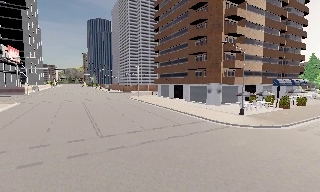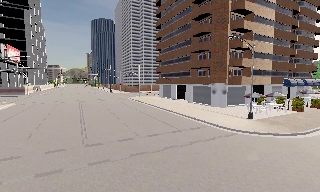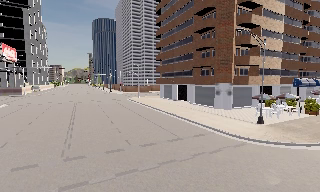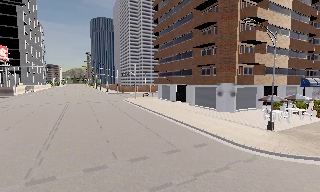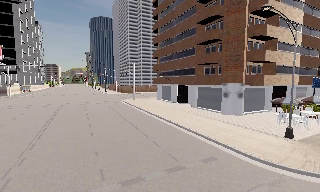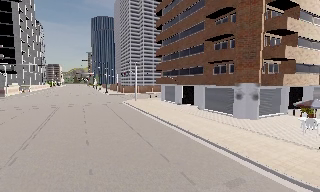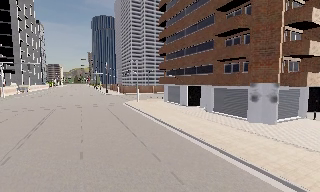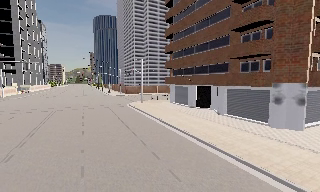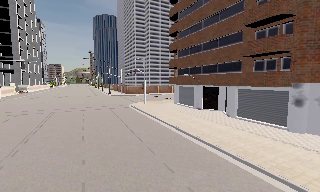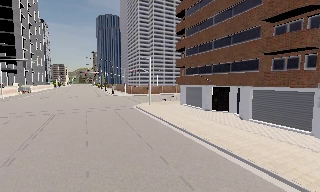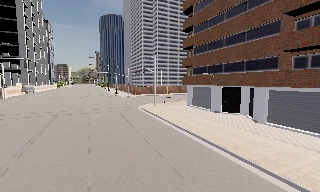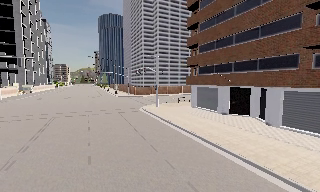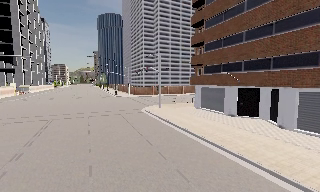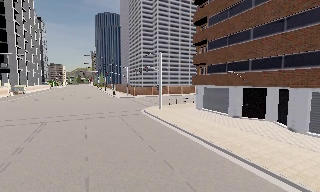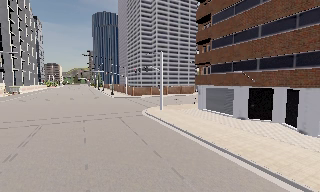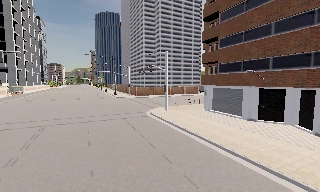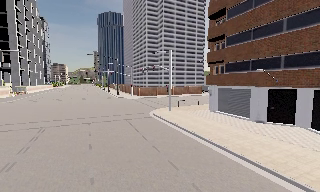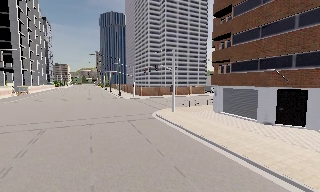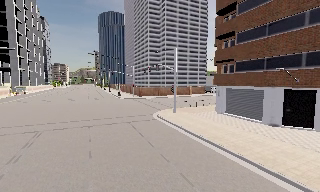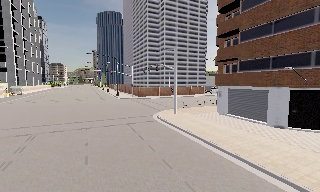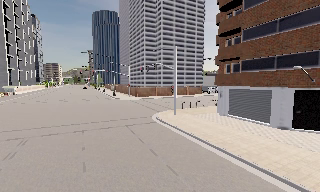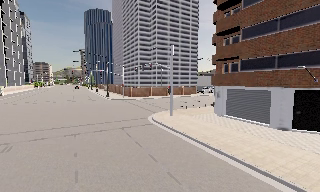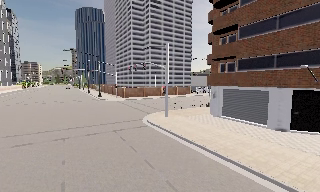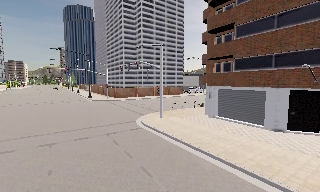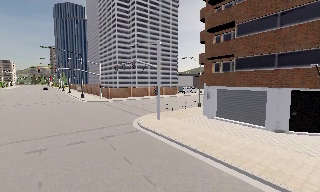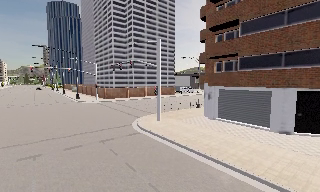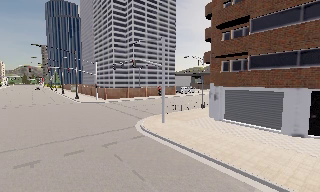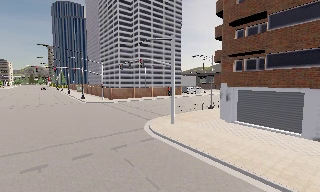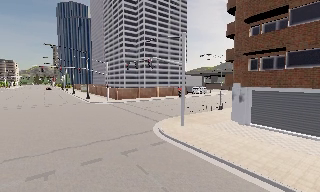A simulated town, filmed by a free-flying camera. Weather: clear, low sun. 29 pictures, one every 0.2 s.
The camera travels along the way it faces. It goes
forward.
0.0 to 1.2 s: The camera travels forward, about 11 m, so what stands in front looms larger.
1.2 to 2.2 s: The camera travels forward and to its left, about 7 m, so what stands in front looms larger.
2.2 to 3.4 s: The camera travels forward and to its left, about 4.5 m, so what stands in front looms larger. It loses speed.
3.4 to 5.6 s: The camera pans to its right, which is clockwise from overhead, by about 10 degrees. It travels forward and to its left, about 8 m, so what stands in front looms larger.
The film runs forward here.
